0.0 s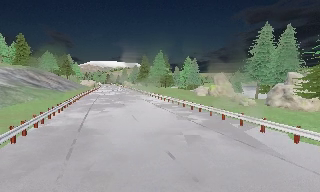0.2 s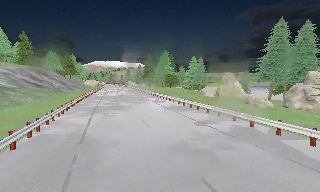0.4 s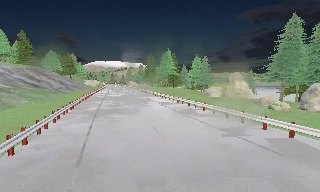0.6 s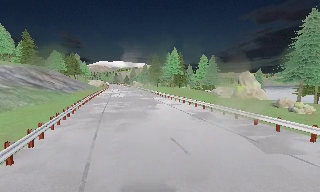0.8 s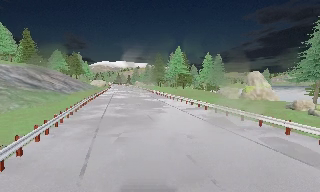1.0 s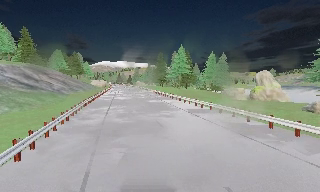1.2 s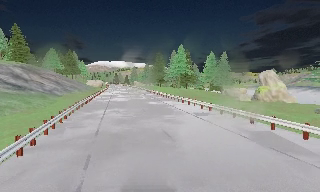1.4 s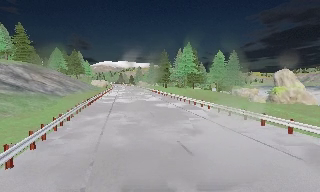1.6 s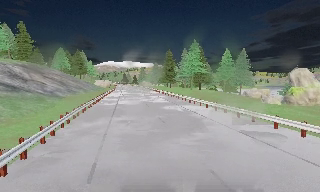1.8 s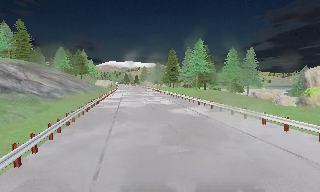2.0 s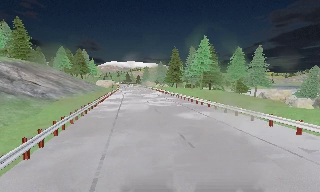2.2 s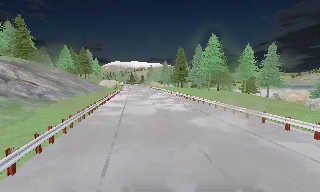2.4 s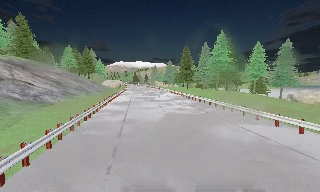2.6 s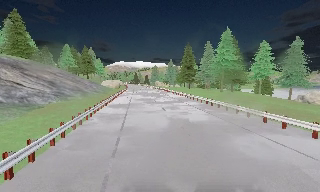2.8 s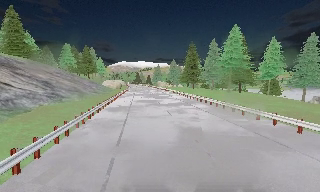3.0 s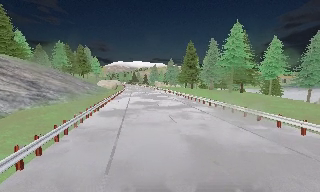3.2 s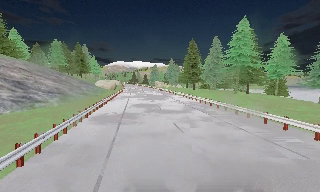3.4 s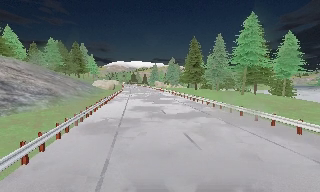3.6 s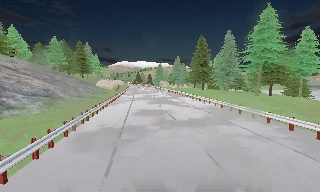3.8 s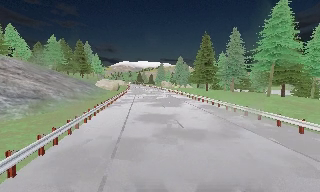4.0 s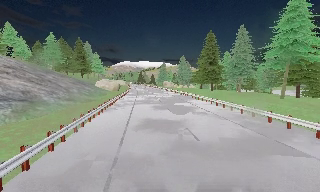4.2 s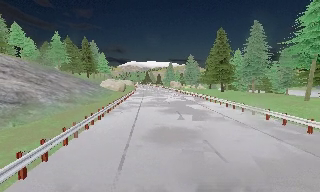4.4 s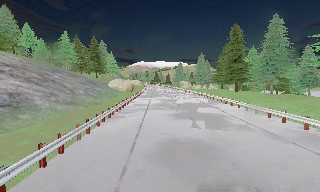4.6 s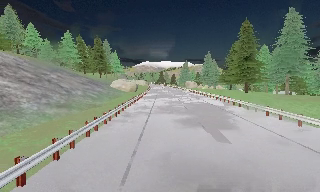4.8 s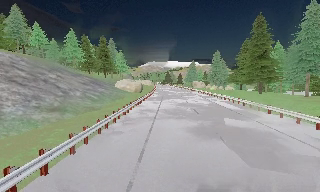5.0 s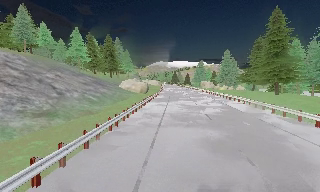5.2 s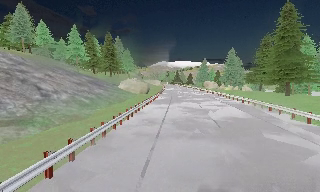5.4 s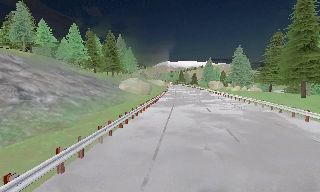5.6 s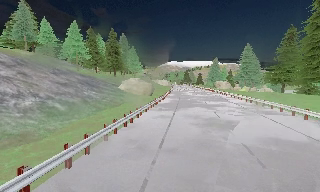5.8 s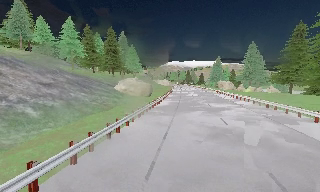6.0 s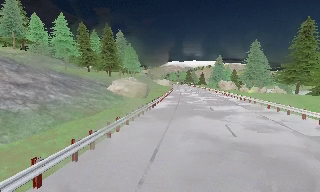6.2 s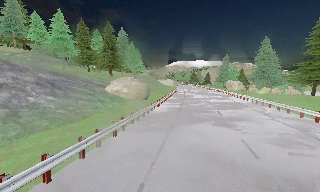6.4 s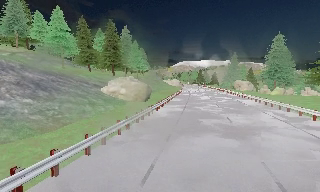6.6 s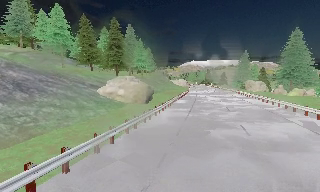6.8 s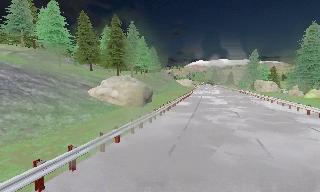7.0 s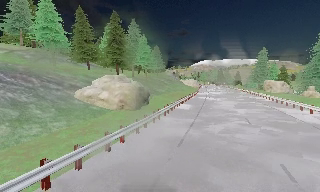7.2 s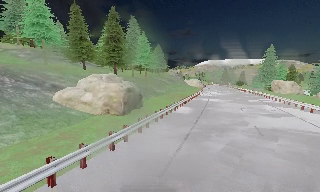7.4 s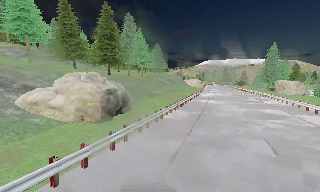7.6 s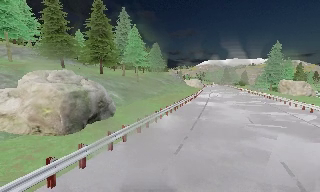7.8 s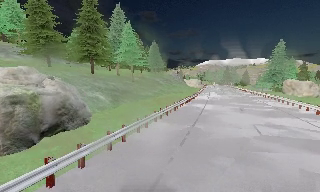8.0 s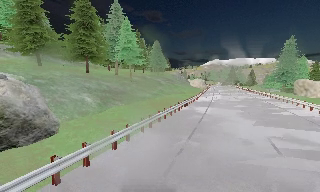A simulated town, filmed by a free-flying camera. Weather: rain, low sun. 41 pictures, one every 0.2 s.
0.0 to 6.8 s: The scene slides to the right, as the camera pans about 35 degrees to its left. It travels forward, about 70 m.
6.8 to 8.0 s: The camera travels forward and to its right, about 14 m, so what stands in front looms larger.
The film runs forward here.
